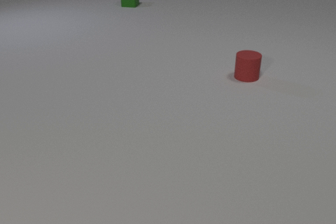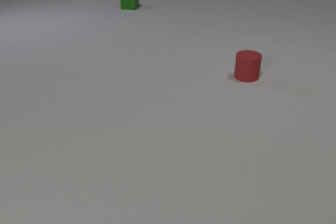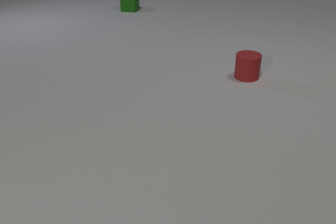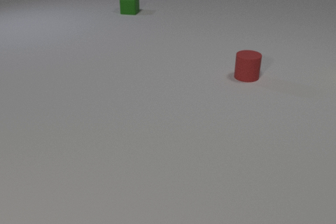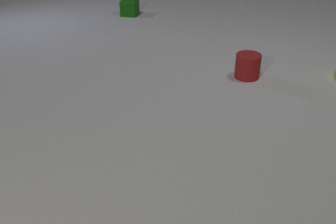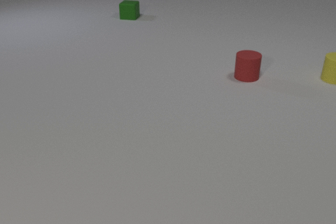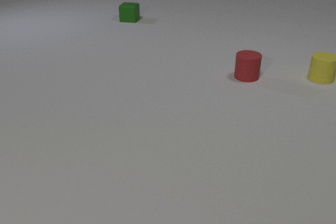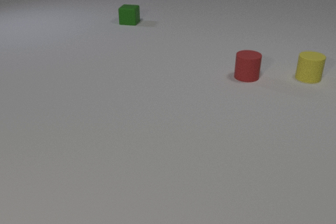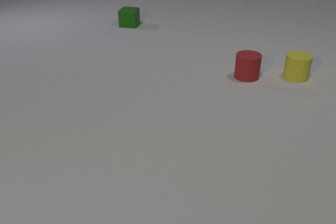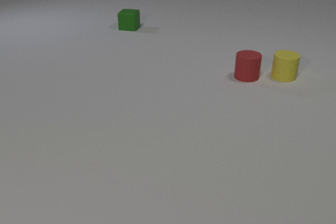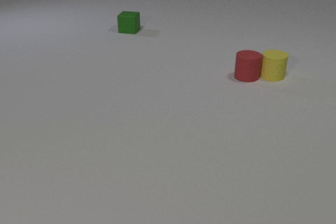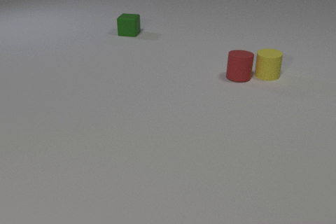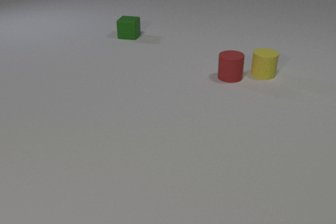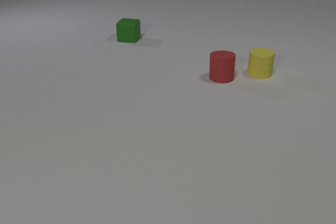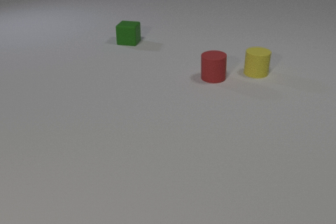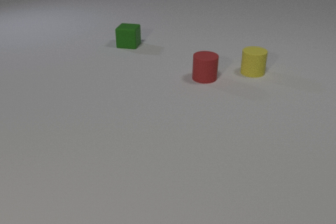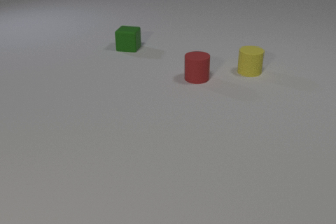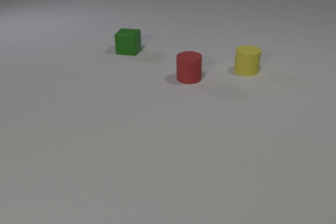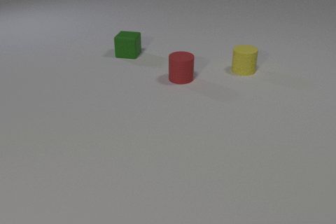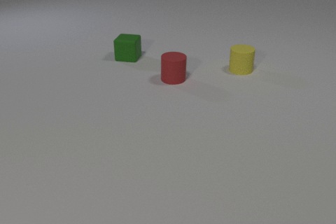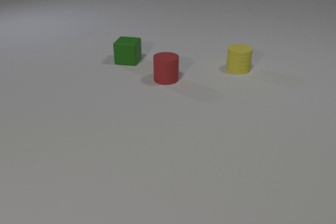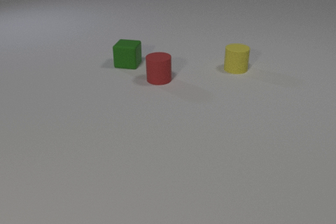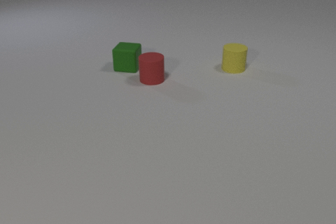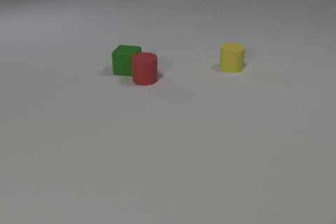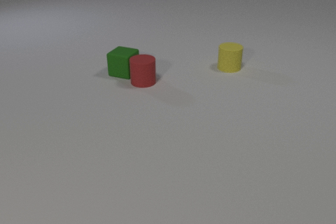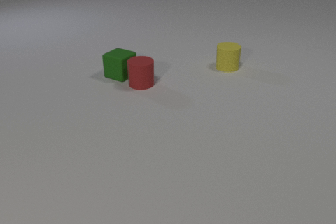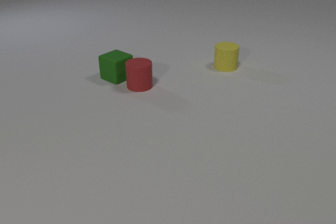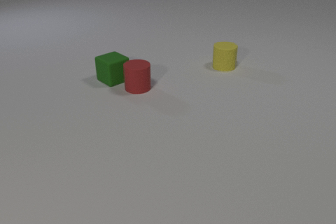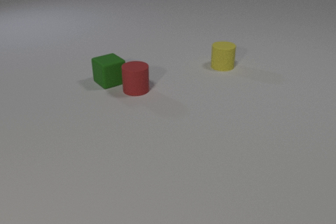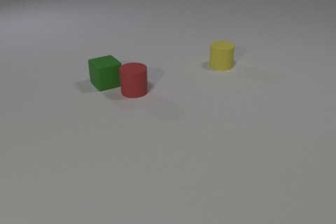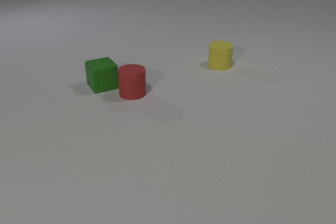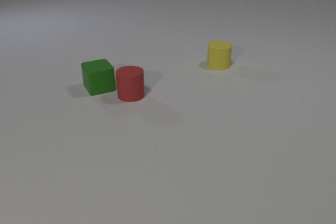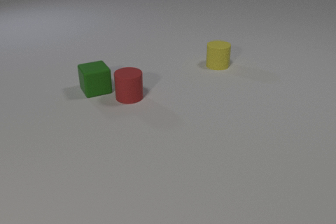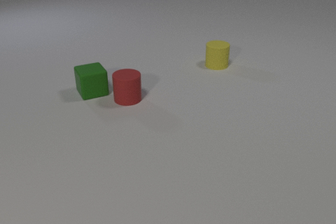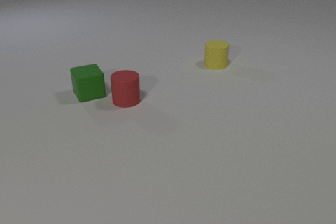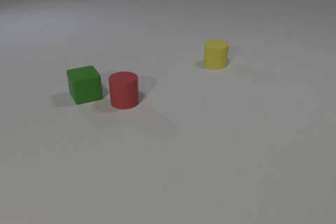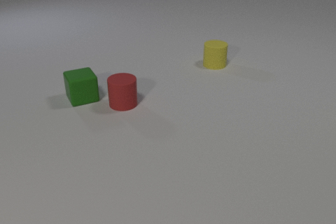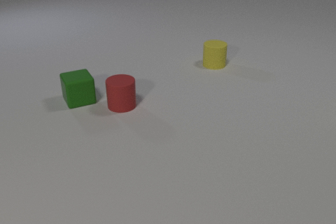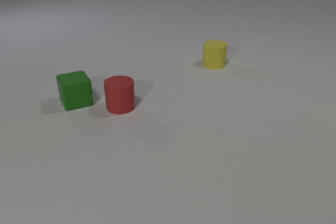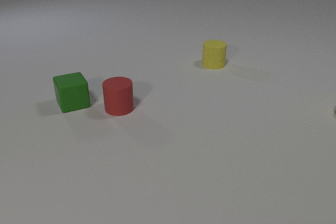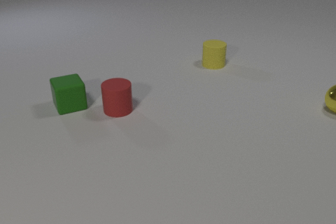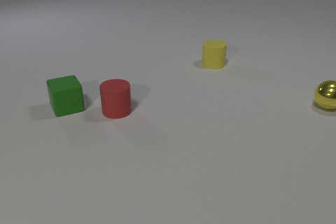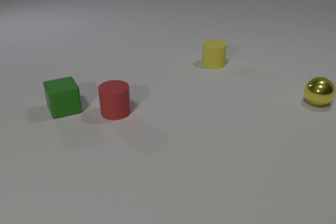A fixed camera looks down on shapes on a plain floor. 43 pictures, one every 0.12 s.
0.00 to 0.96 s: The yellow rubber cylinder comes in at the right edge, slides to the left. The green rubber cube slides toward the camera.
0.96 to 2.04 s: The yellow rubber cylinder slides to the left. The red rubber cylinder slides to the left. The green rubber cube slides toward the camera. The yellow rubber cylinder and the red rubber cylinder collide.
2.04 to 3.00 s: The yellow rubber cylinder slides to the left. The red rubber cylinder slides to the left. The green rubber cube slides toward the camera, spins clockwise seen from above by about 15 degrees, its near face sliding to the left. The red rubber cylinder and the green rubber cube collide.
3.00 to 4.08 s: The yellow rubber cylinder slides to the left. The red rubber cylinder slides toward the camera and to the left. The green rubber cube slides toward the camera and to the left, spins so that its near face slides to the left, clockwise seen from above.
4.08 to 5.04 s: The red rubber cylinder slides toward the camera and to the left. The green rubber cube slides toward the camera and to the left. The yellow metal sphere comes in at the right edge, rolls to the left and away from the camera.
Are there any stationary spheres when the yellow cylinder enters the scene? no.
How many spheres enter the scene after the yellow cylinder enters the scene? 1.
How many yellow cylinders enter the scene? 1.
